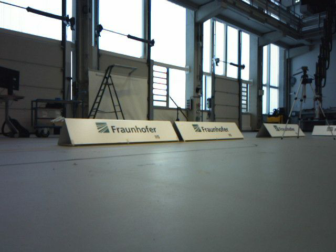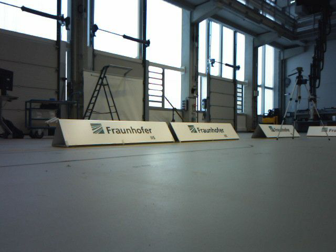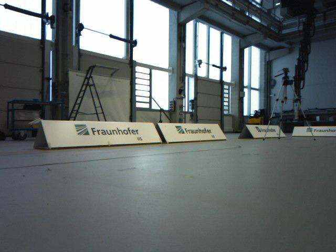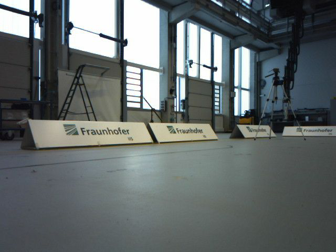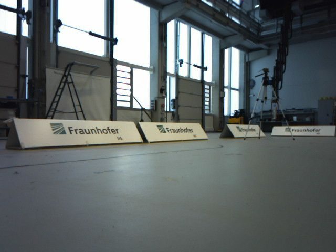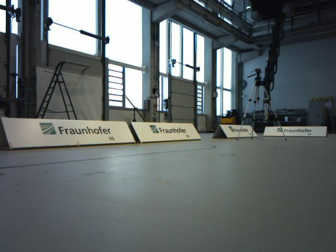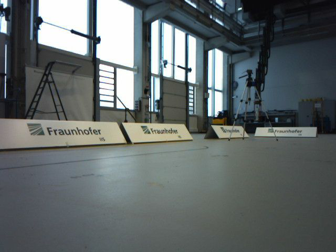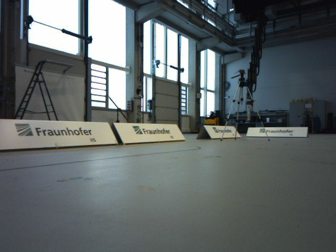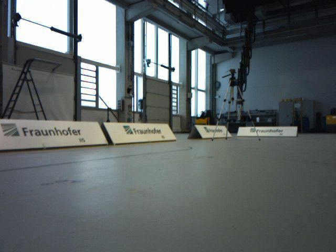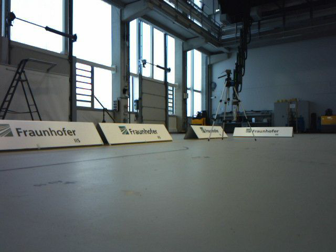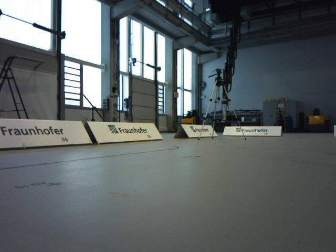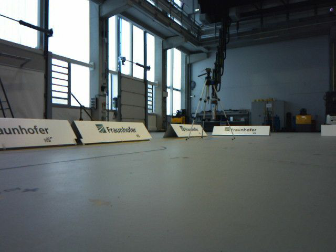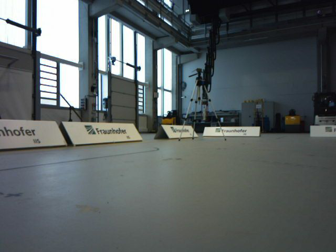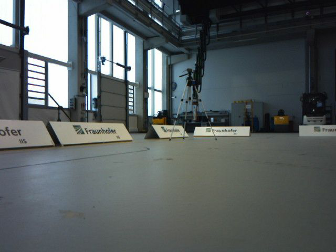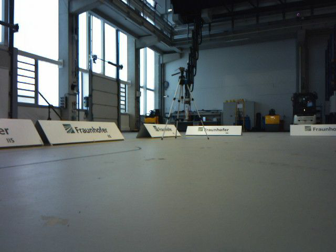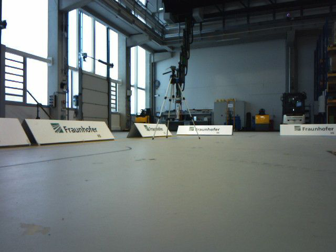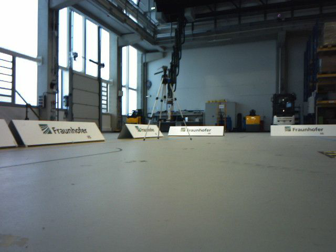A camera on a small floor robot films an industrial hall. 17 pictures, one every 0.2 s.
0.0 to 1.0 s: The camera travels forward, about 0.2 m, so what stands in front looms larger.
1.0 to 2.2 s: The camera pans to its right, which is clockwise from overhead, by about 10 degrees. It travels forward, about 0.2 m, so what stands in front looms larger.
2.2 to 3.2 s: The camera travels forward, about 0.2 m, so what stands in front looms larger.
The film runs forward here.
